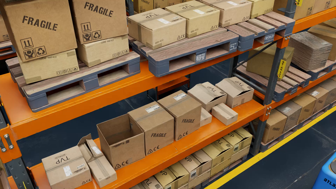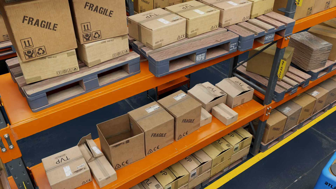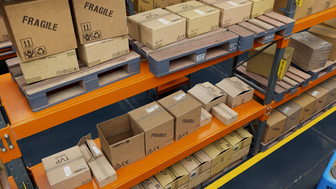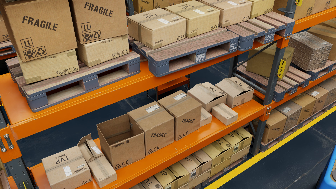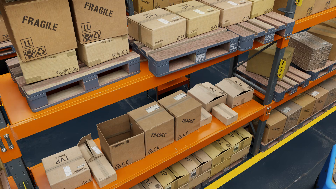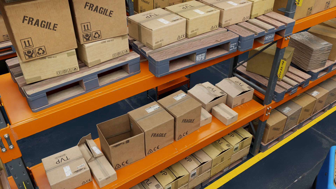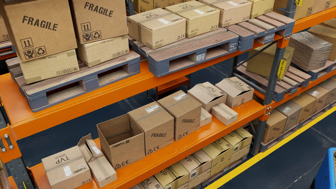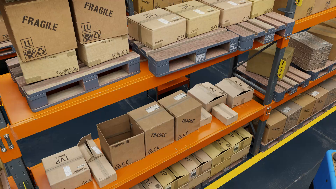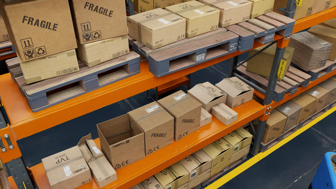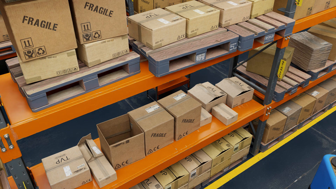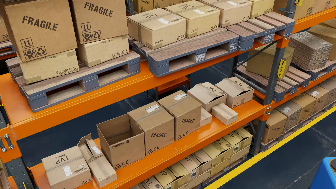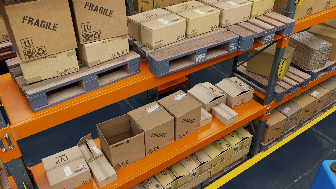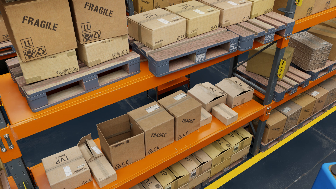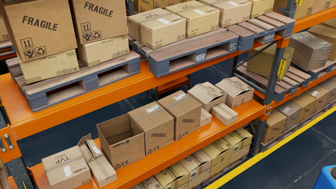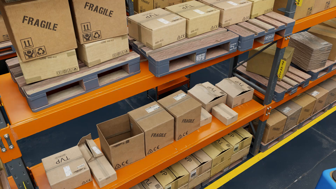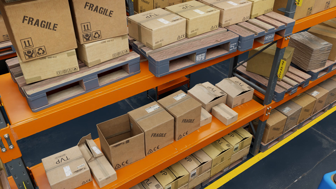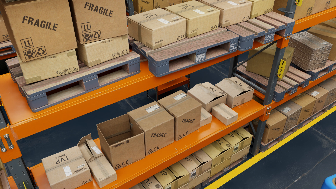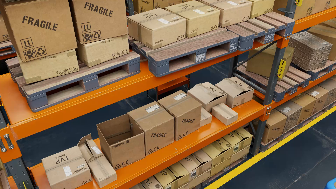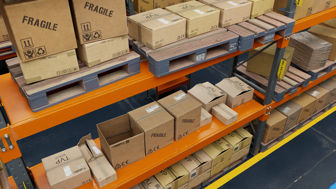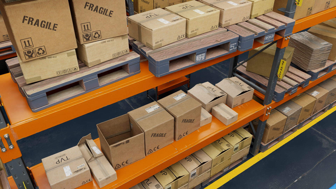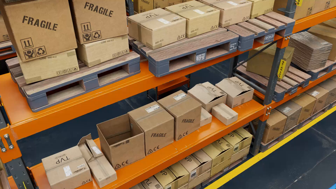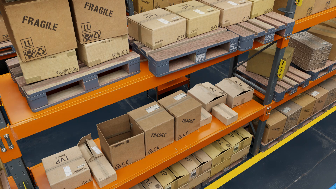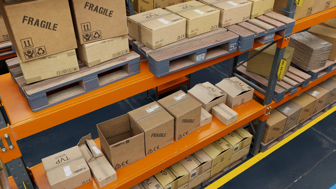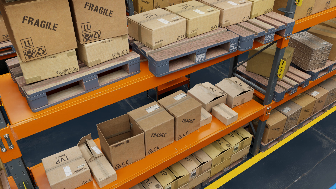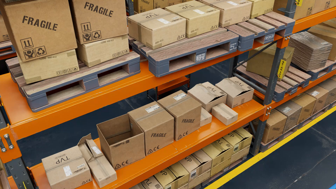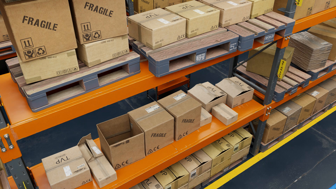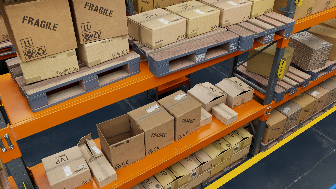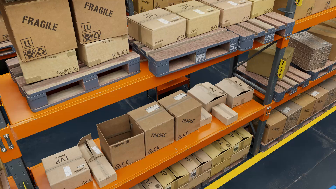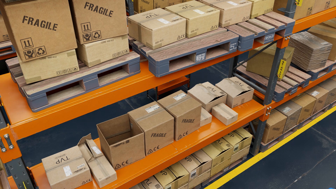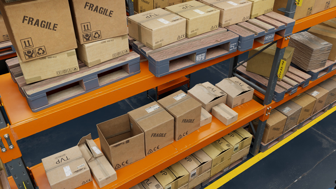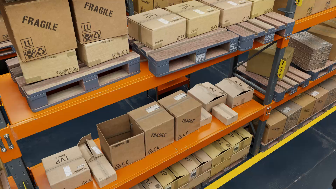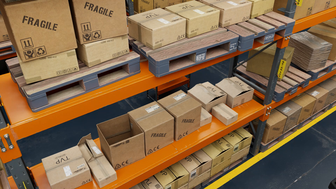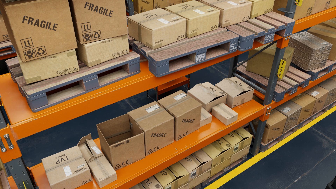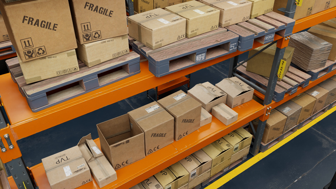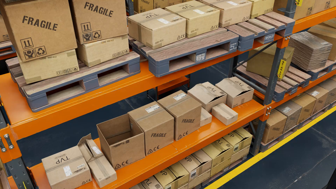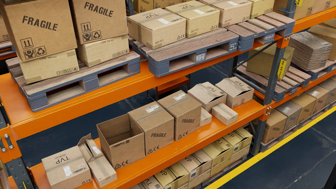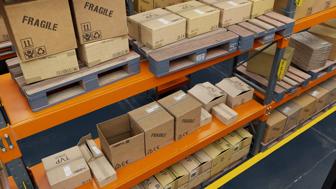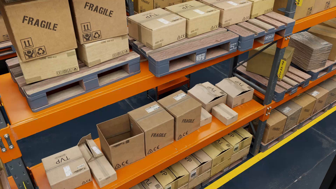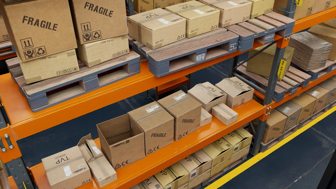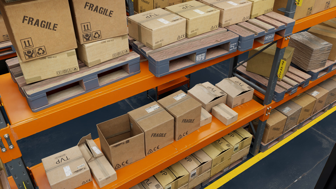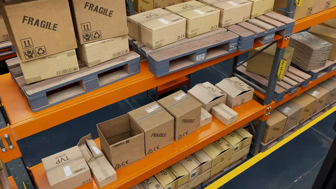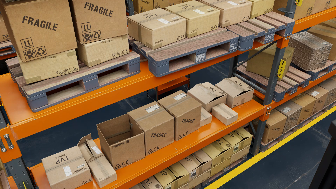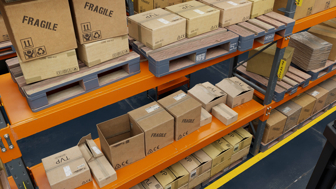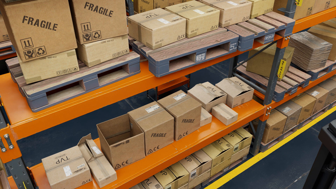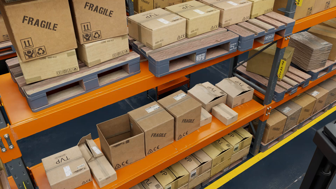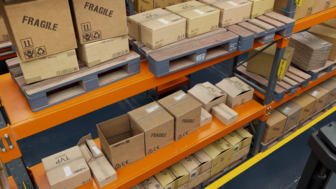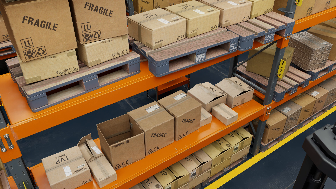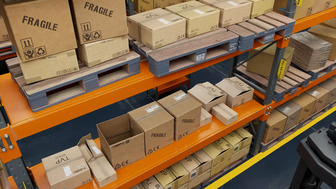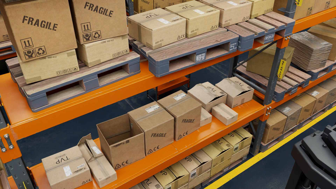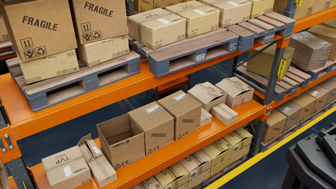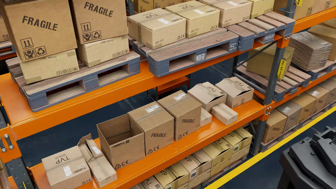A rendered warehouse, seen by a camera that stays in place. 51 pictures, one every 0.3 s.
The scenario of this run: A forklift runs into an object in its way.
